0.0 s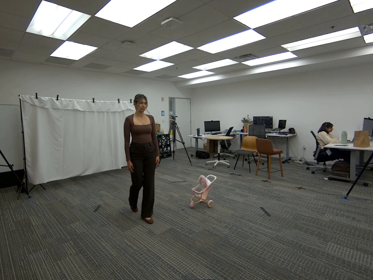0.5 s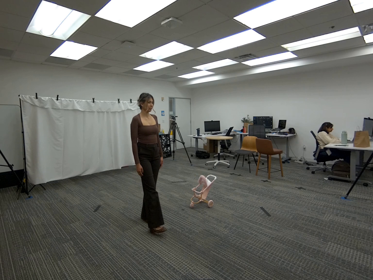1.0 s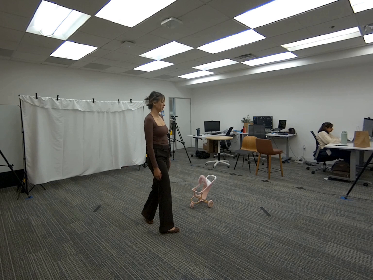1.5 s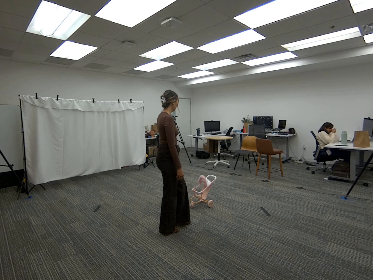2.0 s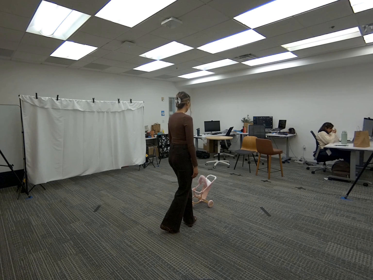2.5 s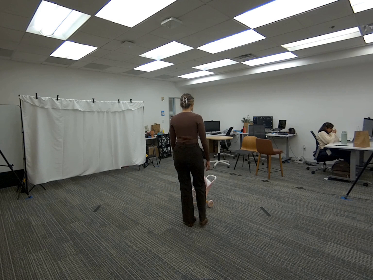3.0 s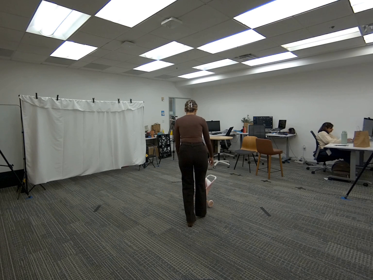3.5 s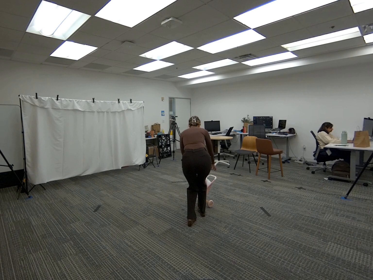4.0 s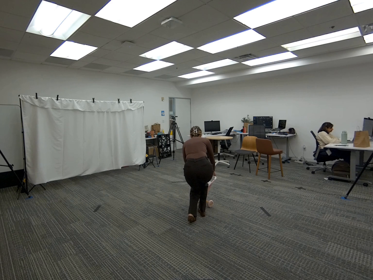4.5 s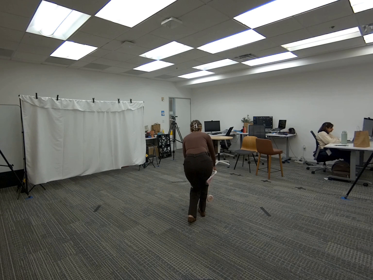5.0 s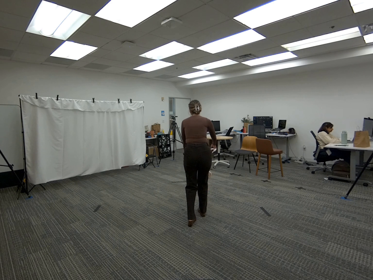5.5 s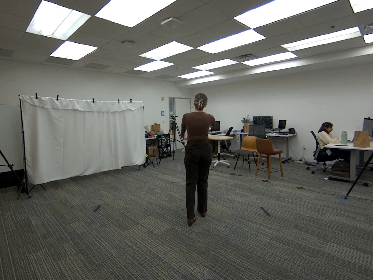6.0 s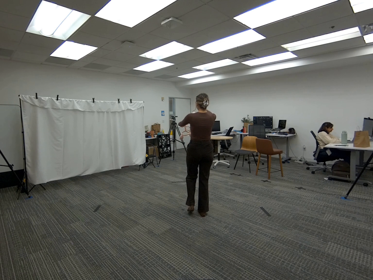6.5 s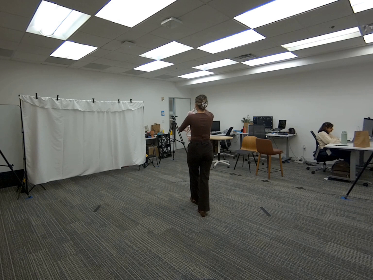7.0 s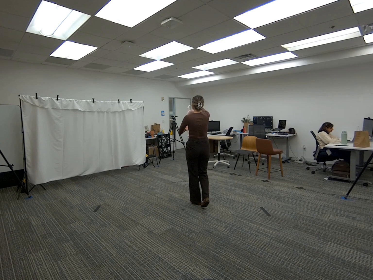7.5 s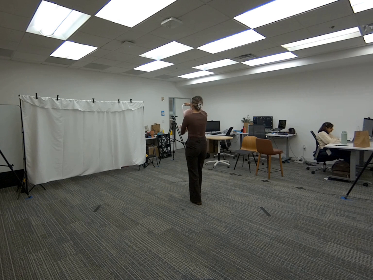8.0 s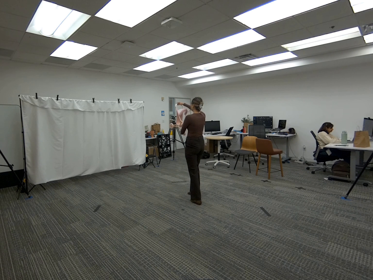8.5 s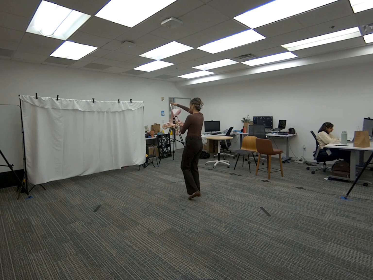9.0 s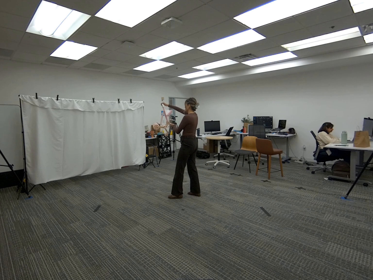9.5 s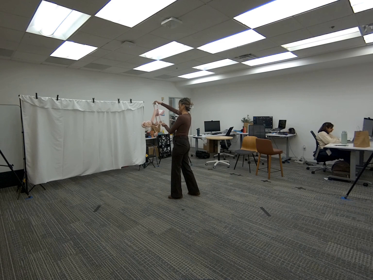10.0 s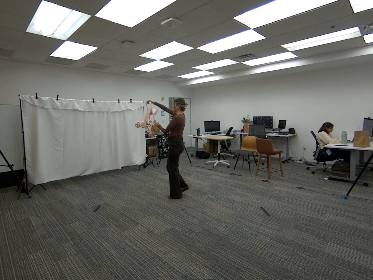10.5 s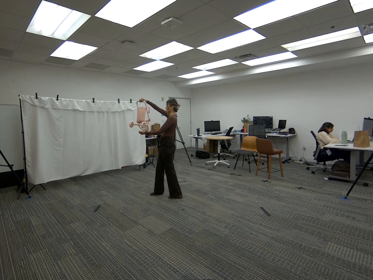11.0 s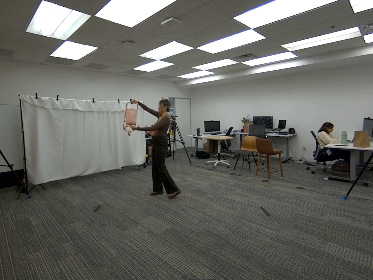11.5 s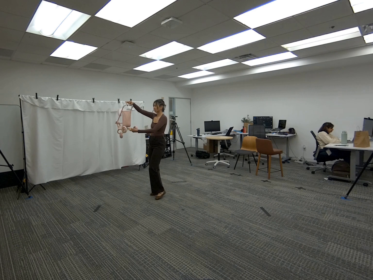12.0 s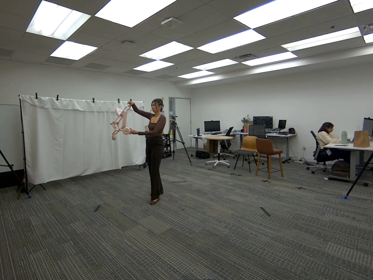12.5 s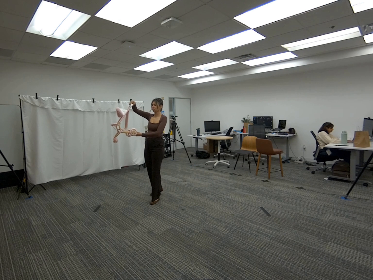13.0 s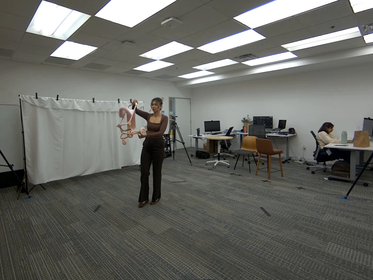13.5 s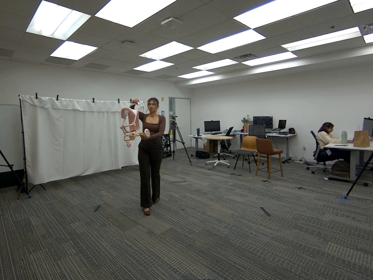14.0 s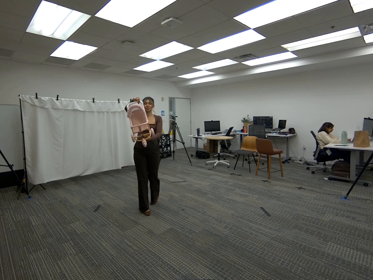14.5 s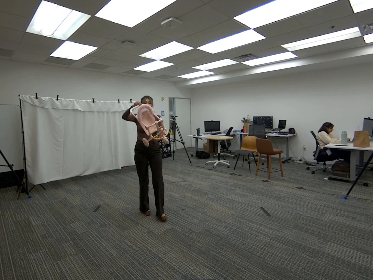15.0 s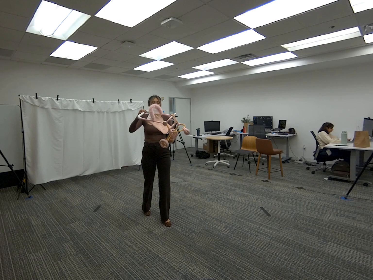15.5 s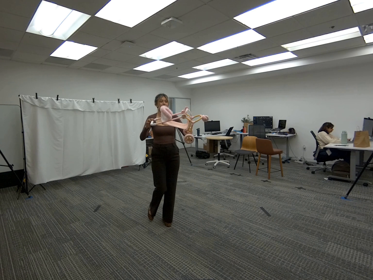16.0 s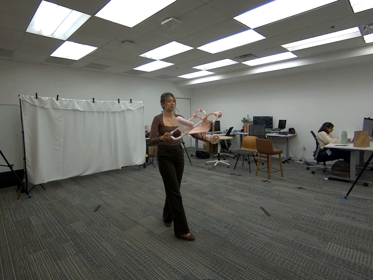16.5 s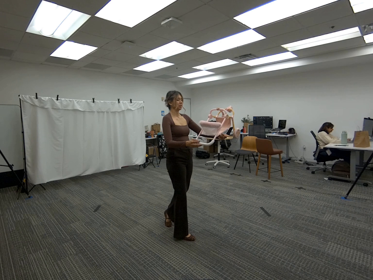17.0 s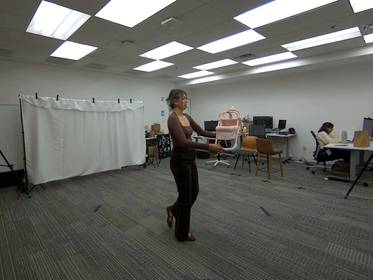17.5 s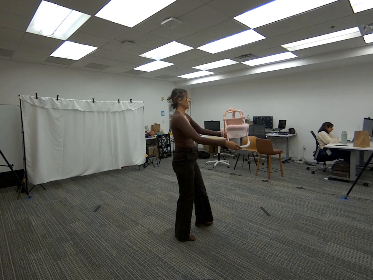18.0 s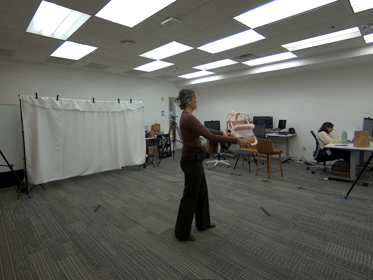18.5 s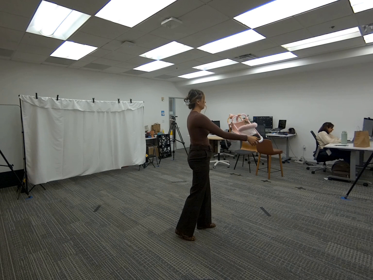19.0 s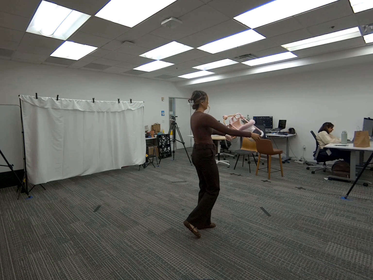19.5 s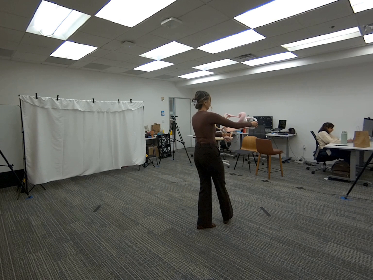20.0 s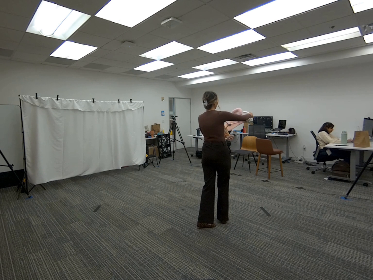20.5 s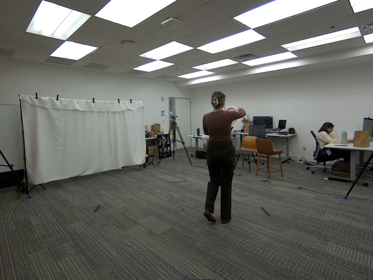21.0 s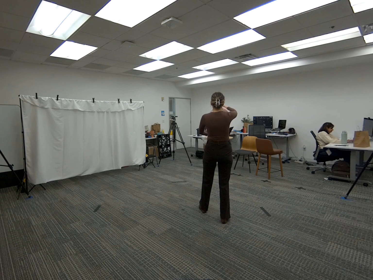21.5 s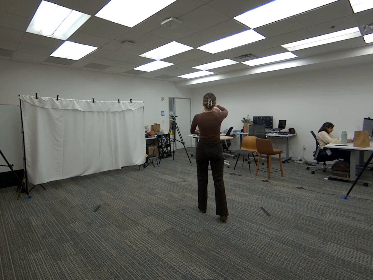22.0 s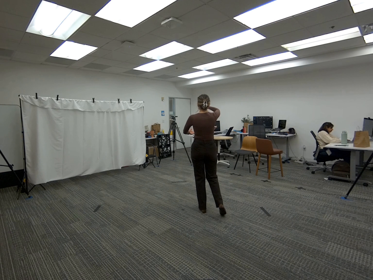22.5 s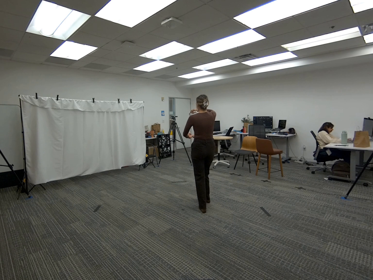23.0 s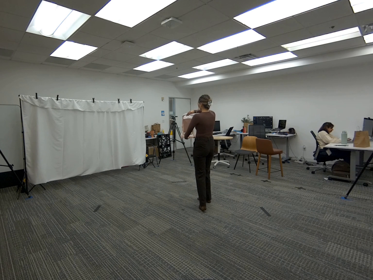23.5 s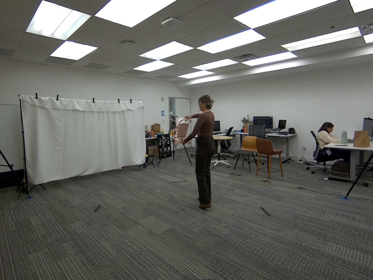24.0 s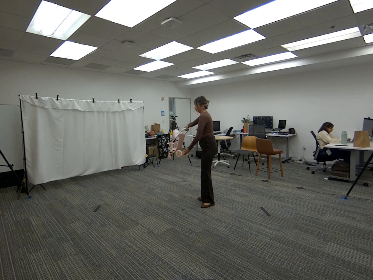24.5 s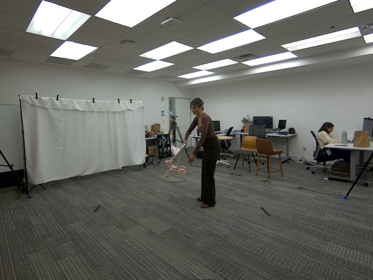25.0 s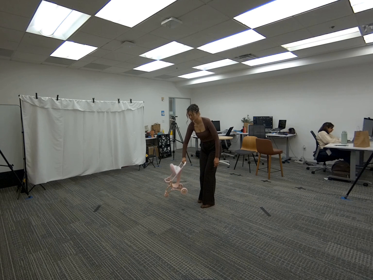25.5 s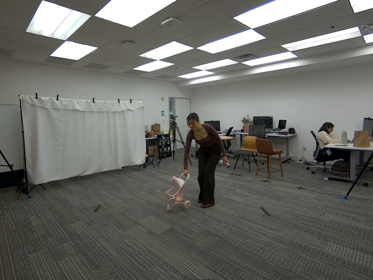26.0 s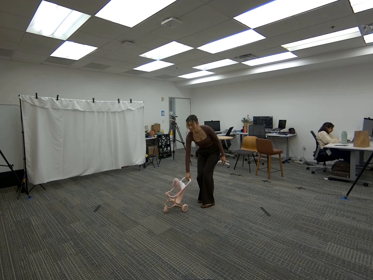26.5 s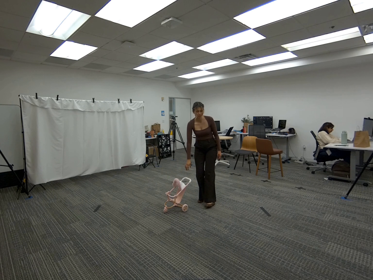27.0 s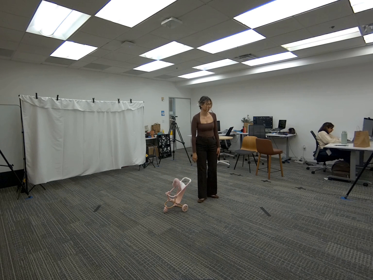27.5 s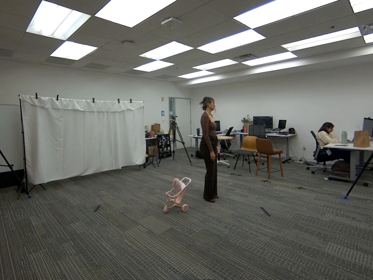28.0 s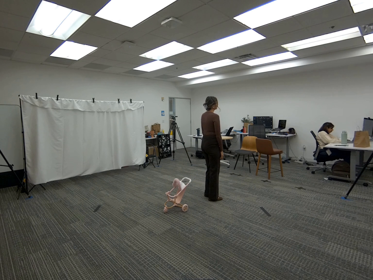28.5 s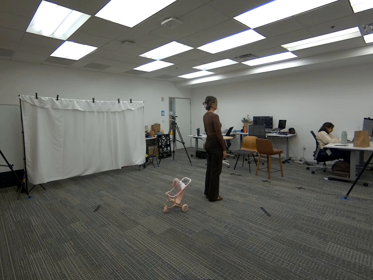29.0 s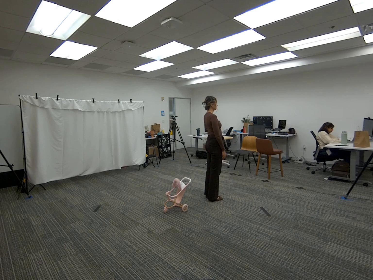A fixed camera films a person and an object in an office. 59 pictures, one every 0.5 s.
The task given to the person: Walk over to the toy stroller on the ground and pick up with both hands. Rotate the stroller in various orientations and visible to all camera angles. Place back down on ground in starting position.
